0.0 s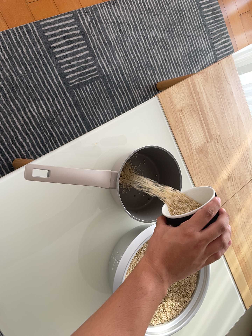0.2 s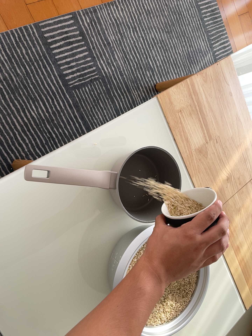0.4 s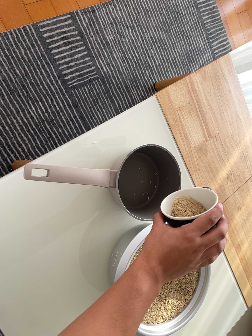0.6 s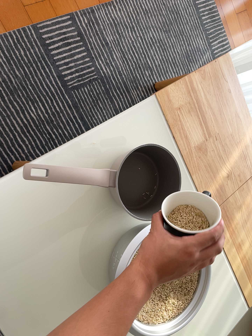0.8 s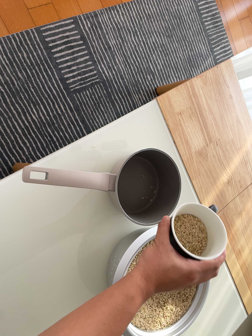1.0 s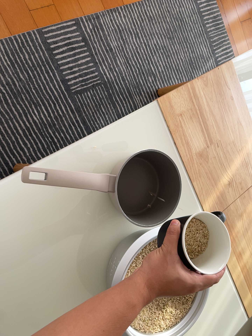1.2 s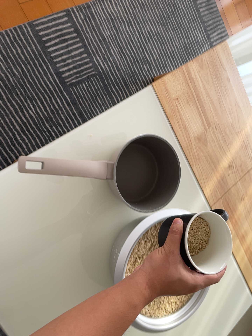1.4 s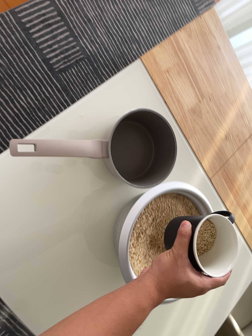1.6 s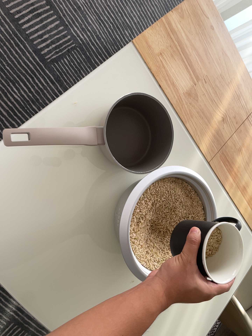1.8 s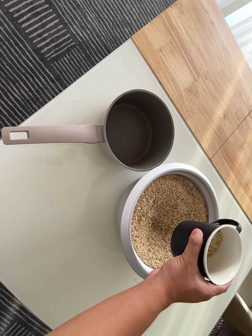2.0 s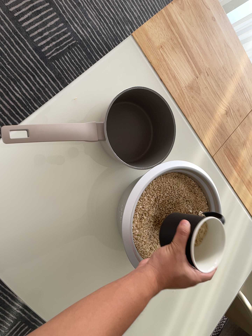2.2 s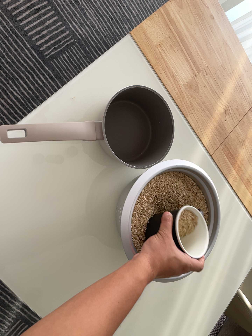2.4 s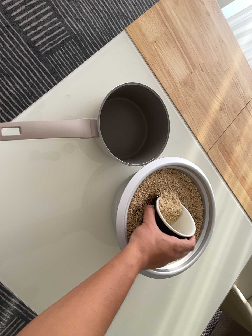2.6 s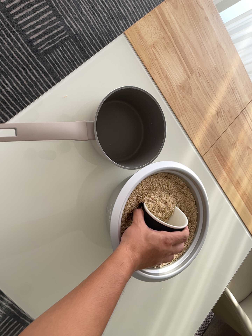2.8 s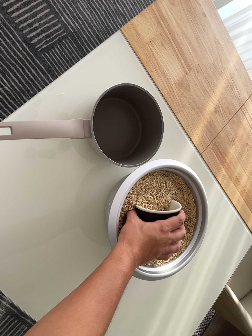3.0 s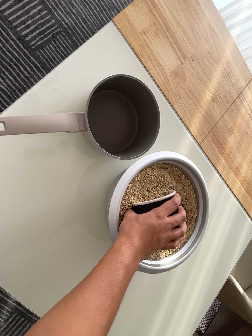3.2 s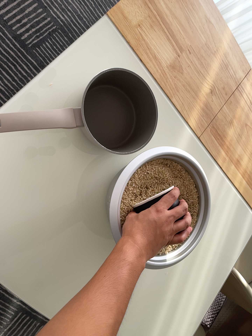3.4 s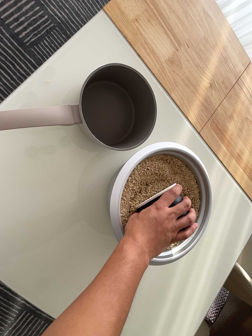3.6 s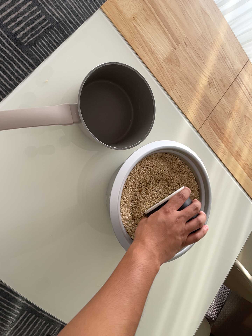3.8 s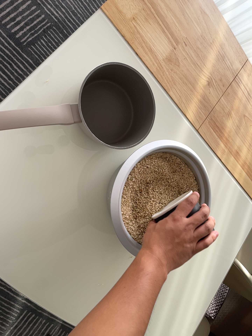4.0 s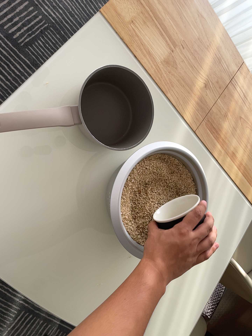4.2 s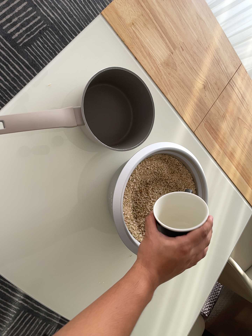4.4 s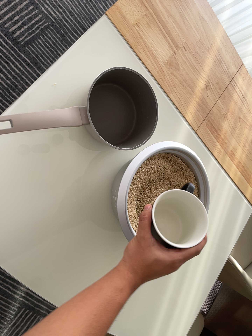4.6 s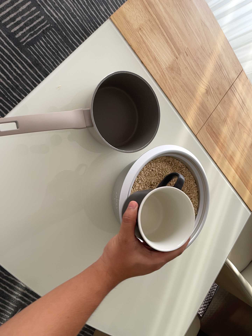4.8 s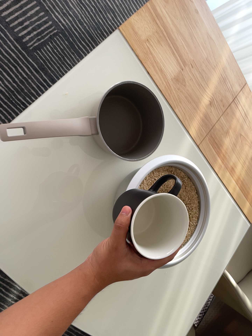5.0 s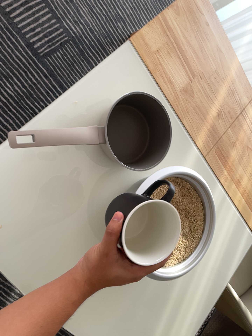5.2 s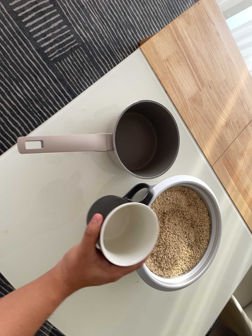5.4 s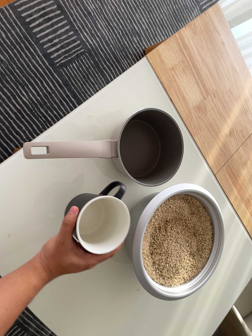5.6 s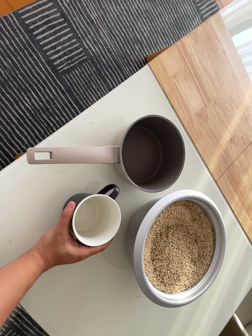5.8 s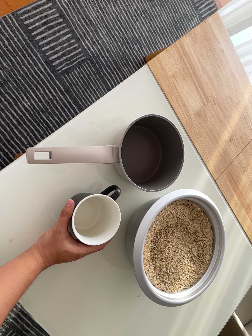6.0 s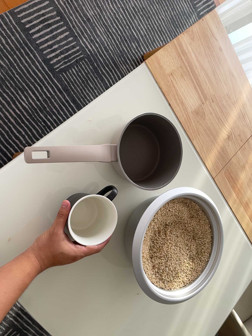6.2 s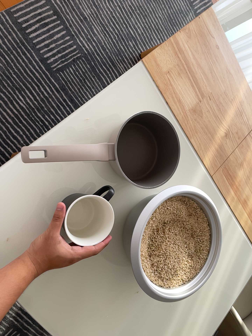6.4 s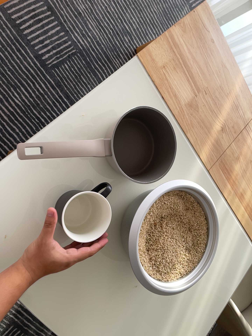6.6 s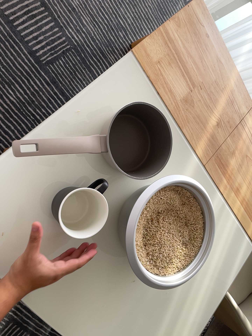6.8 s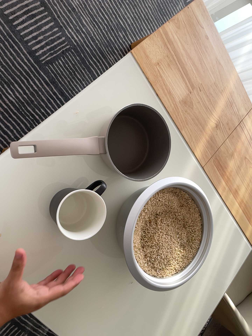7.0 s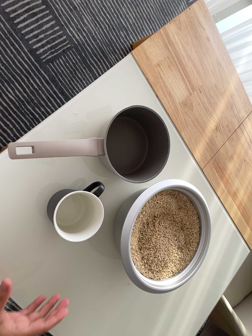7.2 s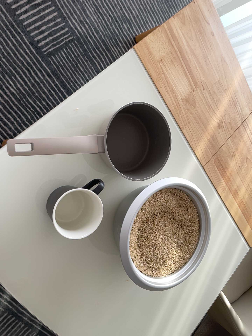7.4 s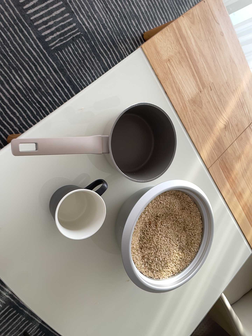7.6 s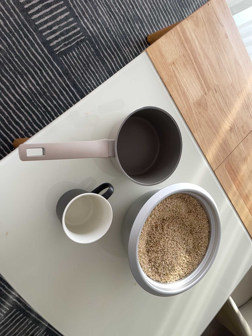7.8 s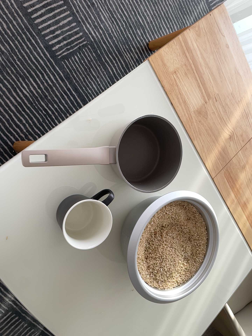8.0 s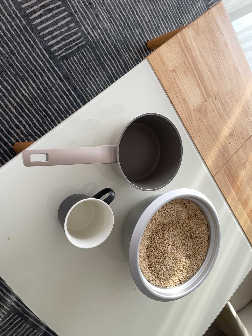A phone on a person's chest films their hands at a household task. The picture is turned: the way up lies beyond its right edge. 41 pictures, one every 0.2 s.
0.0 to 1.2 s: The camera shifts only a little, or ends up much as it began.
1.2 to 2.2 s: The camera rolls about its line of sight by about 10 degrees, and the scene rotates counterclockwise.
2.2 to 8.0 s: The camera travels toward the top of its view, about 7 cm, so close, fixed things drift downward.
The film runs backward here.
